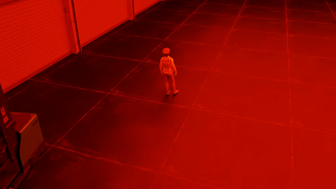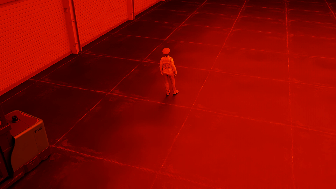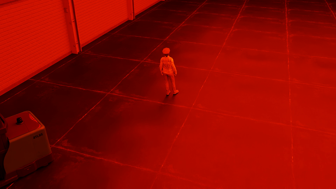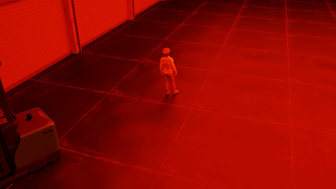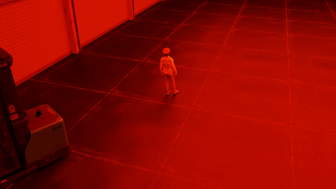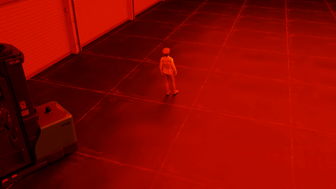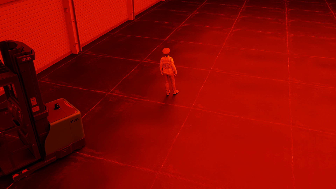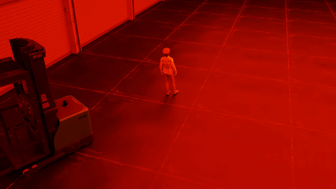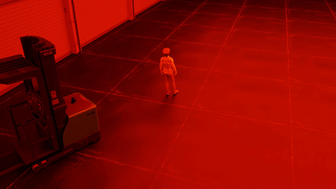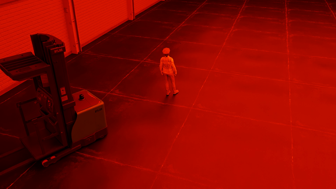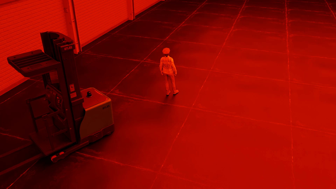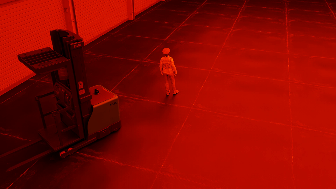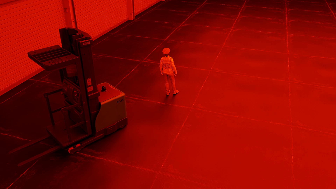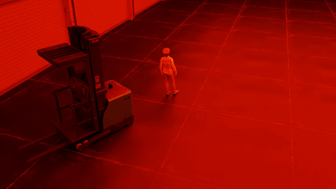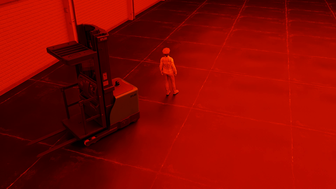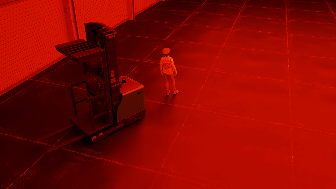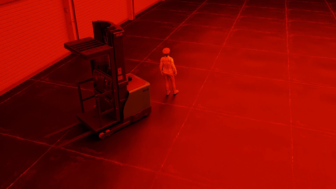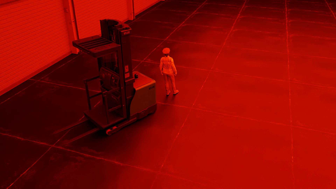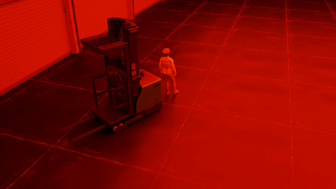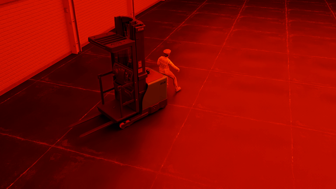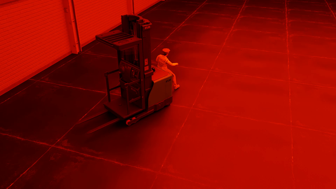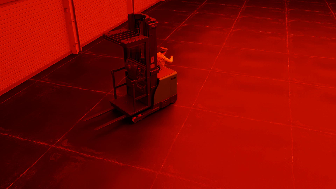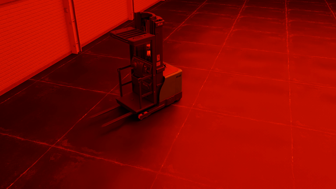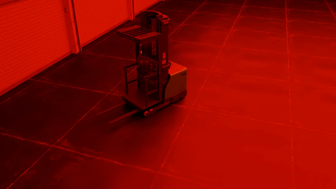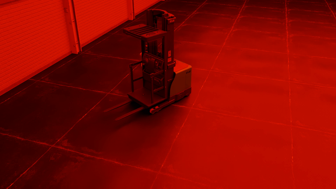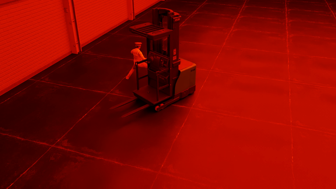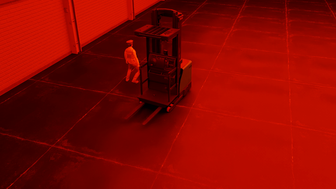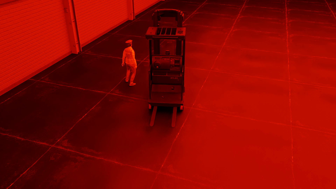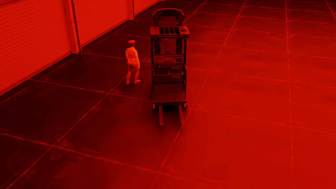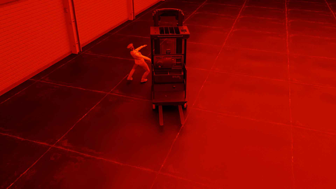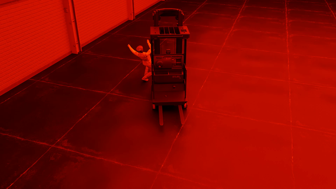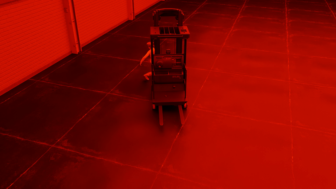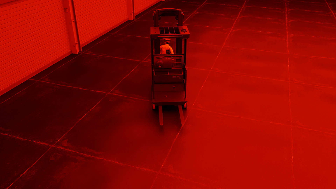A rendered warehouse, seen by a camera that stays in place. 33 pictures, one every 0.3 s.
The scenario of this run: Near miss between a forklift and a person.
